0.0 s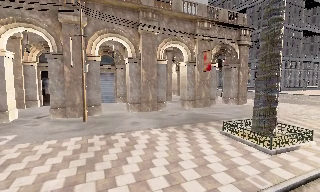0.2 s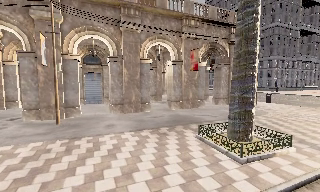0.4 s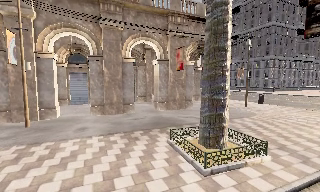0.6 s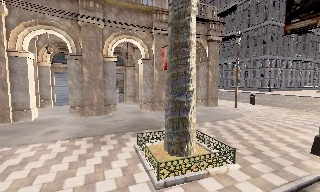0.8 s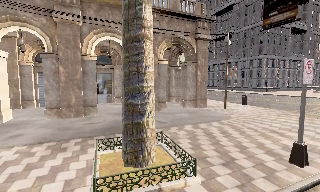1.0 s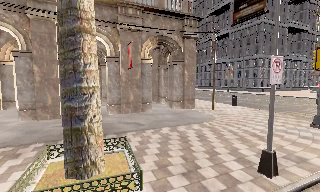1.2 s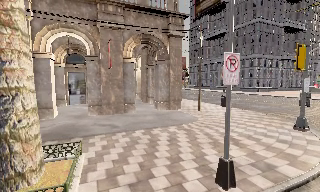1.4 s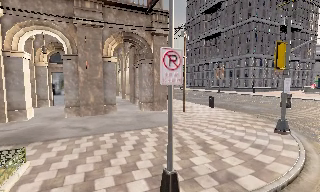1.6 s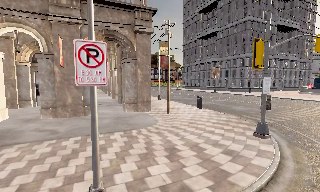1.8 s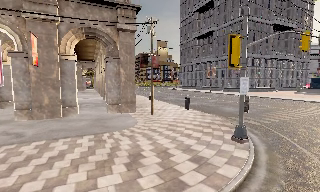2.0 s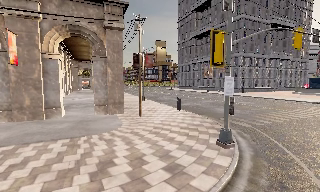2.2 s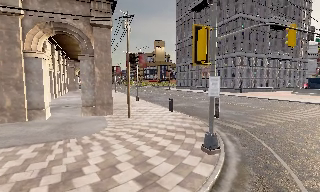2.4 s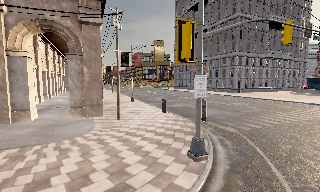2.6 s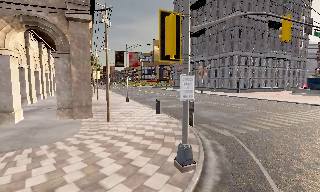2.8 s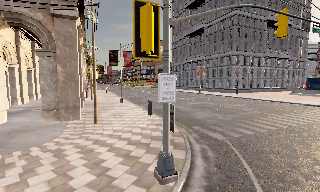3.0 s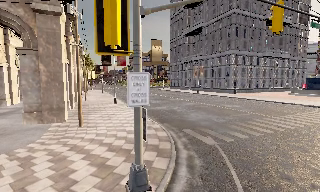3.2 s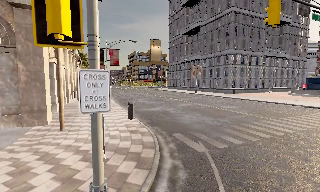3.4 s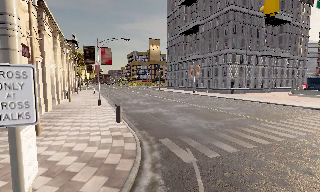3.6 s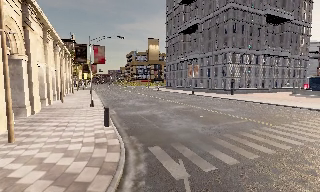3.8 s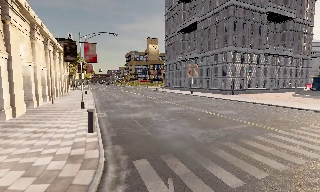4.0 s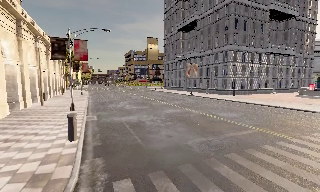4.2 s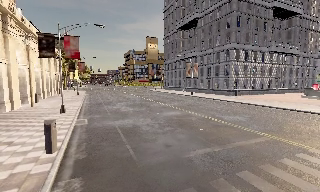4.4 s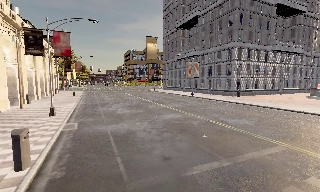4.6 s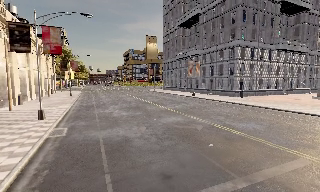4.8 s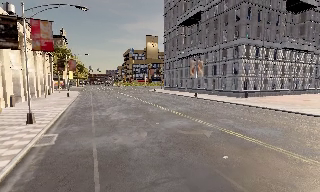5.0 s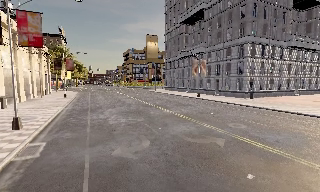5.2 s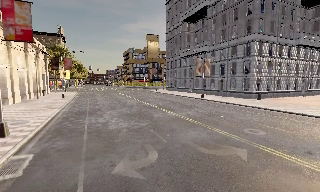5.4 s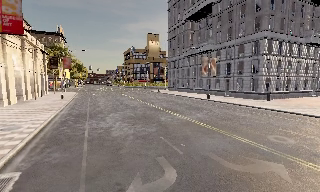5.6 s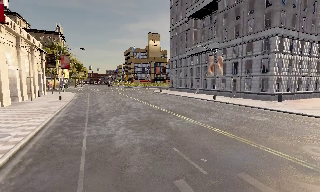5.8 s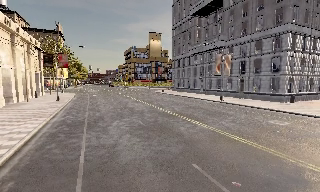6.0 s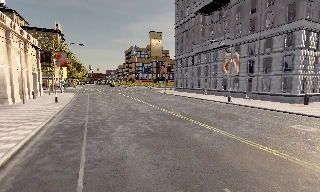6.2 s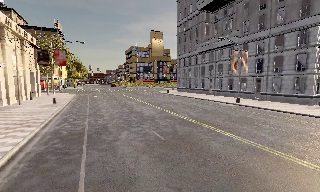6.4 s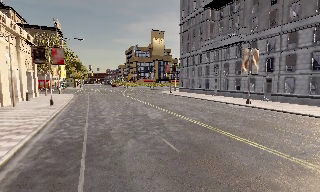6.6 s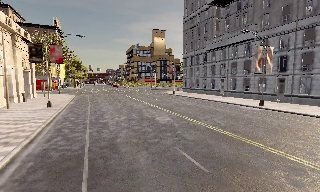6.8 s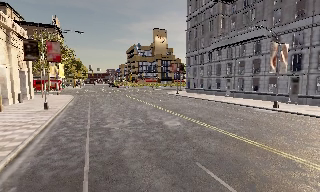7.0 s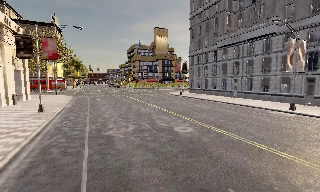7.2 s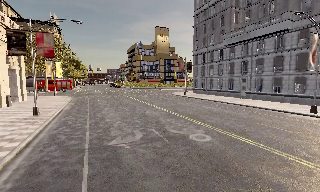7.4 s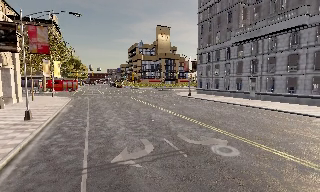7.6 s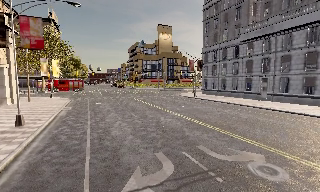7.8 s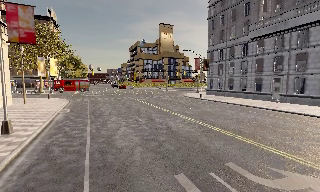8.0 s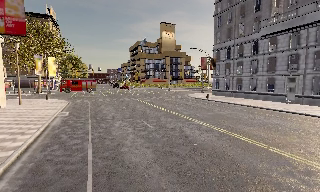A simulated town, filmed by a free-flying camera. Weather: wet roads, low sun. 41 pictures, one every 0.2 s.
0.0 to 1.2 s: The camera travels to its right and forward, about 9 m, so close, fixed things drift to the left.
1.2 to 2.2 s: The camera travels to its right and forward, about 6 m, so close, fixed things drift to the left. It loses speed.
2.2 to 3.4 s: The camera travels forward and to its right, about 5 m, so what stands in front looms larger.
3.4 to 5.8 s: The camera travels forward, about 14 m, so what stands in front looms larger.
5.8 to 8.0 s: The camera travels forward and to its left, about 17 m, so what stands in front looms larger.
The film runs backward here.
